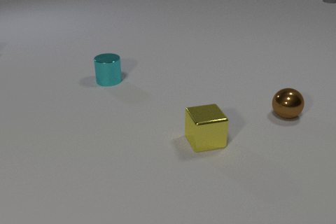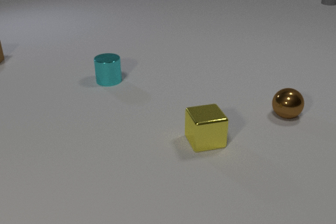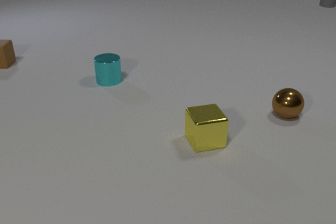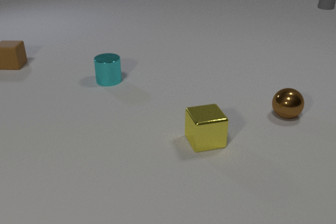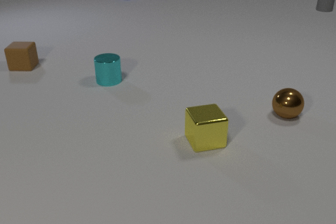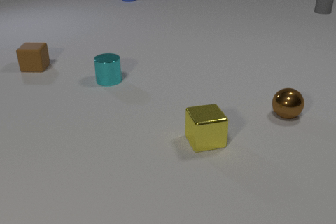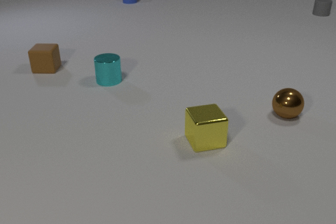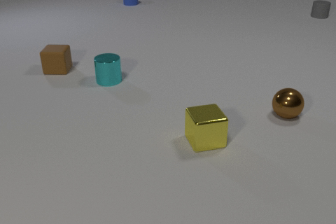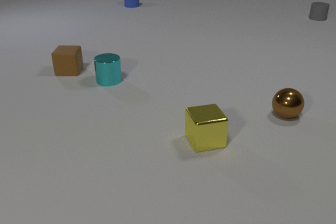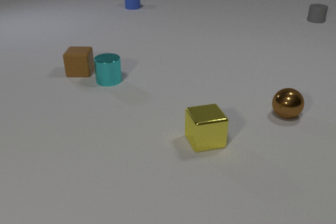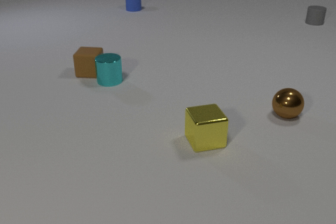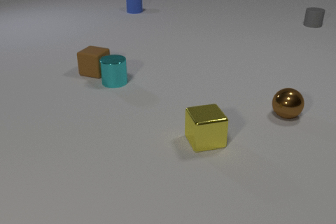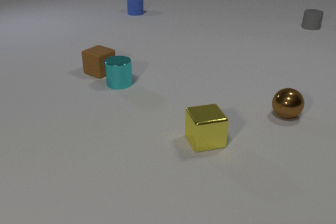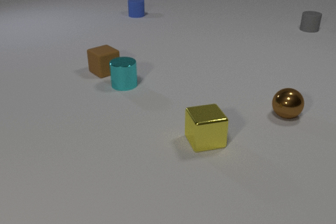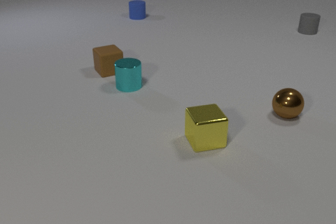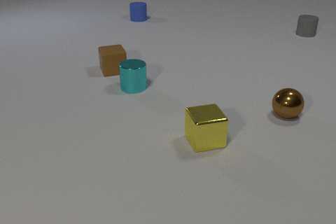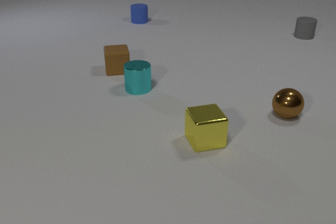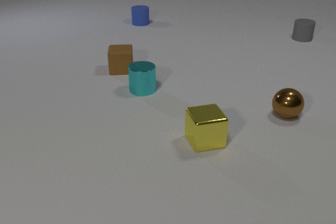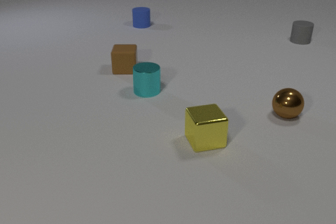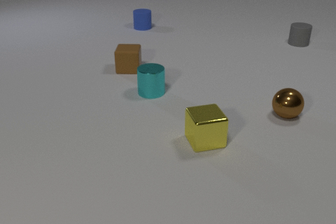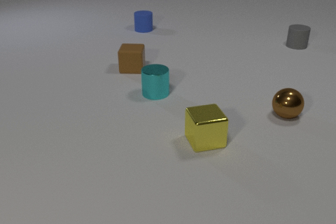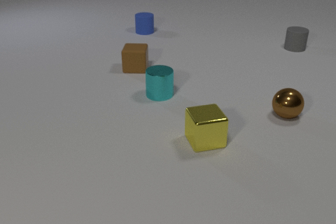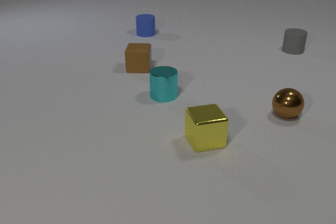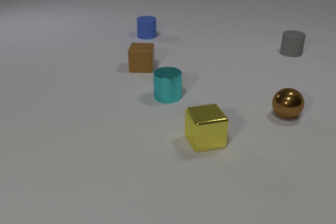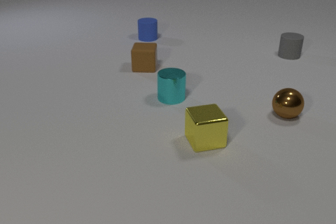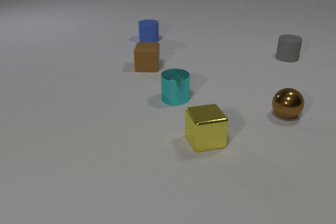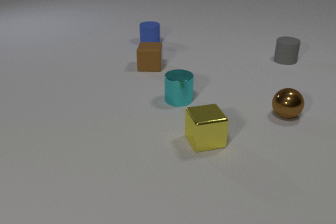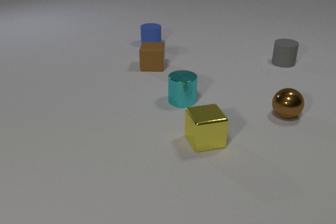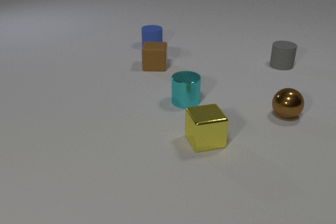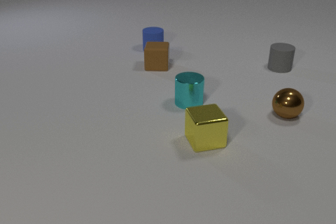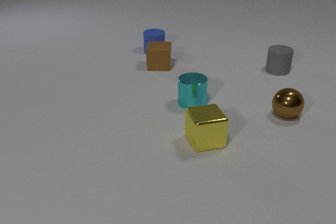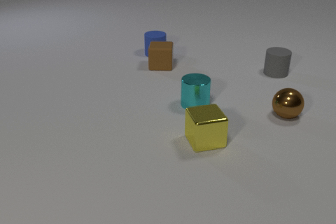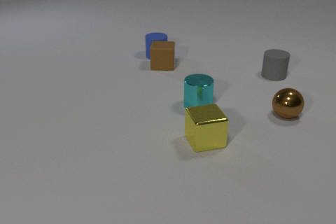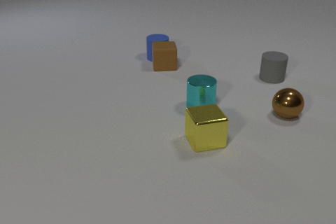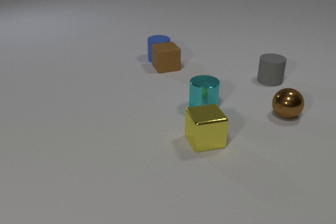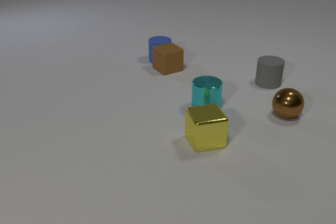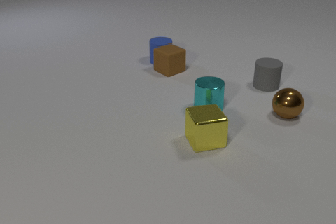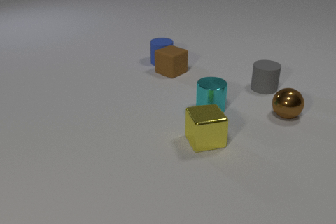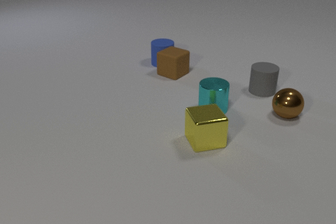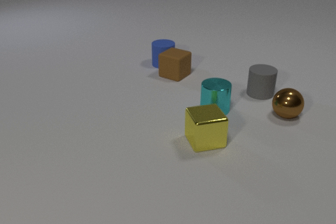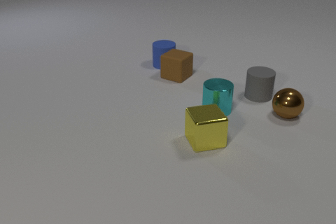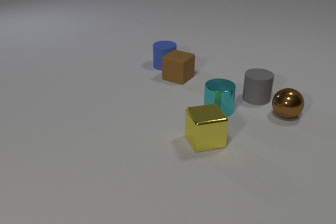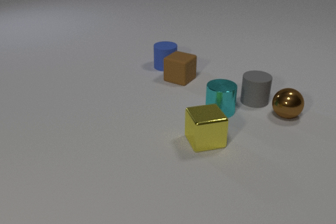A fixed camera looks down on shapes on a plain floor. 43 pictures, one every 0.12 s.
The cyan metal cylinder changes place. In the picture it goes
to the right.
The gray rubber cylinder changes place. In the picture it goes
toward the camera.
0.00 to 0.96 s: The brown rubber cube comes in at the left edge, slides to the right and toward the camera. The blue rubber cylinder comes in at the top edge, slides toward the camera. The gray rubber cylinder slides toward the camera.
0.96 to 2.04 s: The brown rubber cube slides to the right, spins clockwise seen from above by about 90 degrees, its near face sliding to the left. The cyan metal cylinder slides to the right and toward the camera. The blue rubber cylinder slides toward the camera. The gray rubber cylinder slides toward the camera. The brown rubber cube and the cyan metal cylinder collide.
2.04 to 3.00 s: The brown rubber cube slides to the right. The cyan metal cylinder slides to the right and toward the camera. The blue rubber cylinder slides toward the camera. The gray rubber cylinder slides toward the camera.
3.00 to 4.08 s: The brown rubber cube slides to the right, spins so that its near face slides to the right, counterclockwise seen from above. The cyan metal cylinder slides to the right and toward the camera. The blue rubber cylinder slides toward the camera. The gray rubber cylinder slides toward the camera. The brown rubber cube and the blue rubber cylinder collide.
4.08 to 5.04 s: The brown rubber cube slides toward the camera and to the right, spins counterclockwise seen from above by about 45 degrees, its near face sliding to the right. The cyan metal cylinder slides to the right and toward the camera. The blue rubber cylinder slides toward the camera. The gray rubber cylinder slides toward the camera.
Are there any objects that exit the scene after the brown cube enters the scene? no.
What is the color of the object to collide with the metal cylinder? brown.
How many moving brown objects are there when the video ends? 1.
